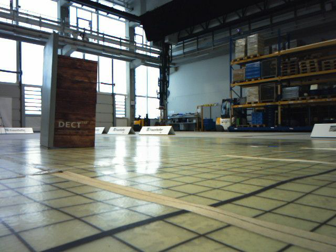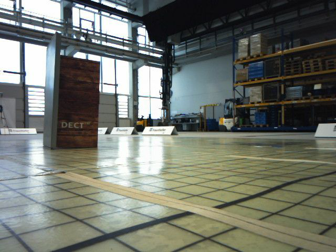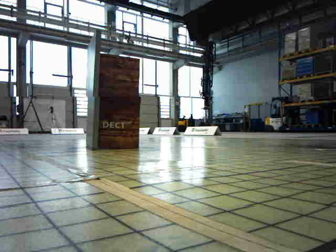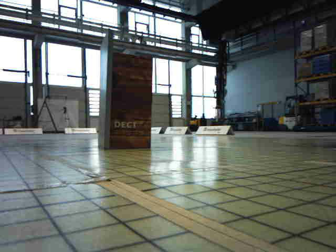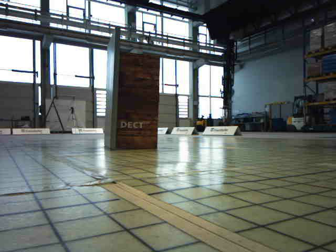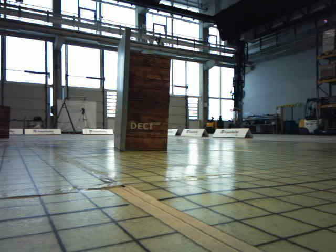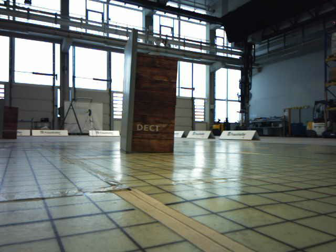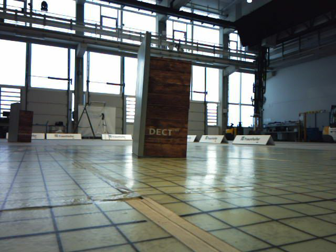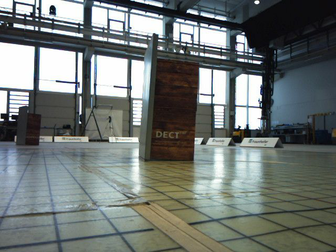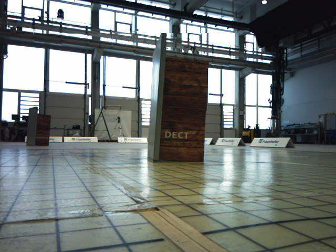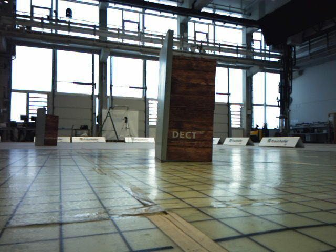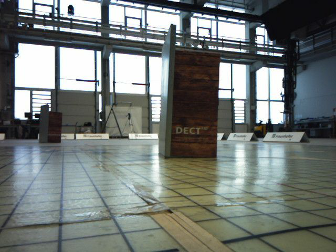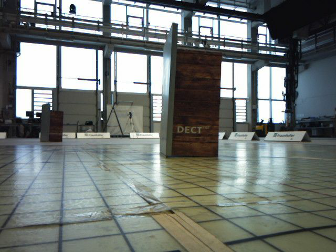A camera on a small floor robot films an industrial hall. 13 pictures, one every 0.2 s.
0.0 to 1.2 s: The camera travels forward, about 0.2 m, so what stands in front looms larger.
1.2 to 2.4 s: The camera pans to its left, which is counterclockwise from overhead, by about 10 degrees. It travels forward, about 0.2 m, so what stands in front looms larger.
The film runs forward here.
